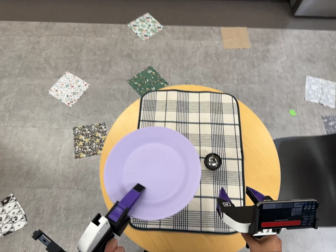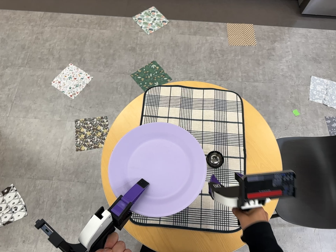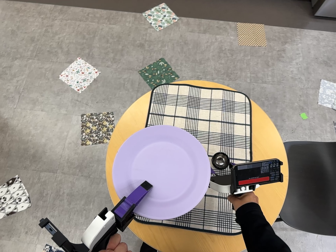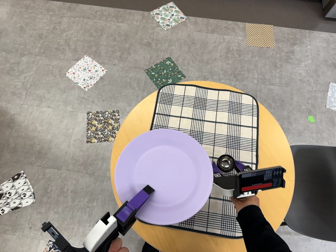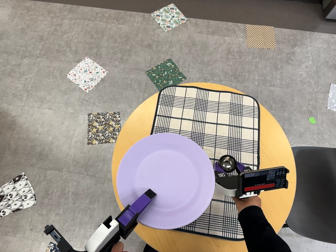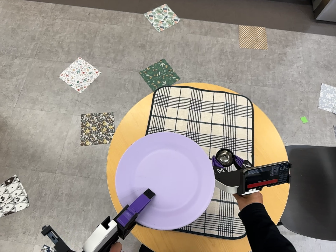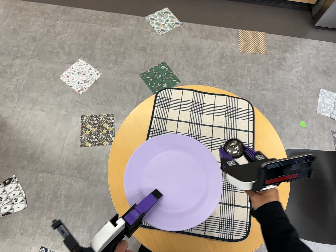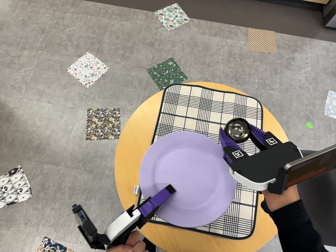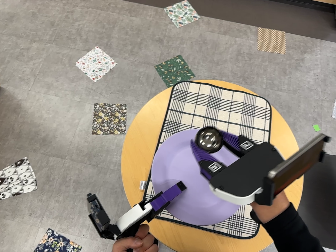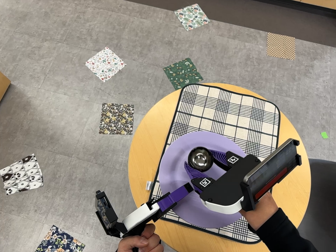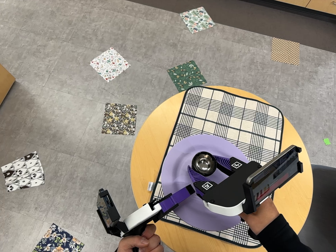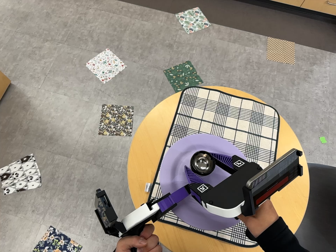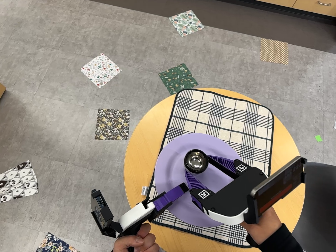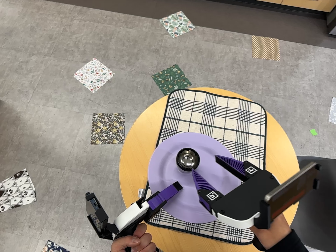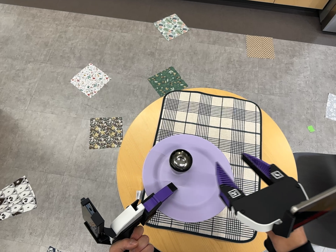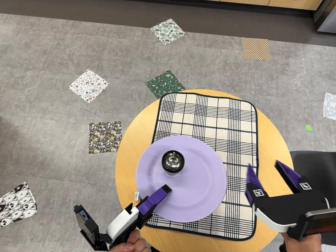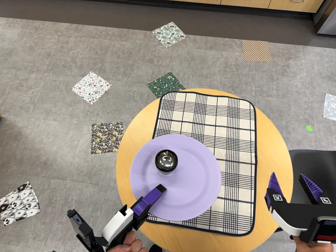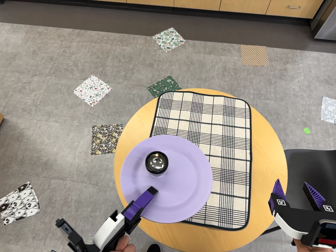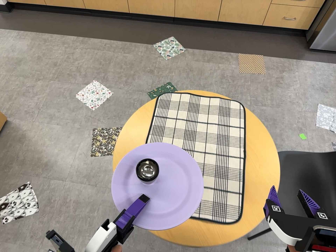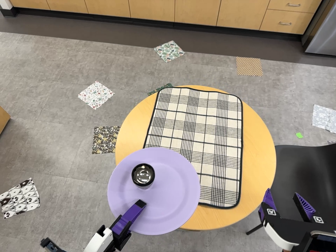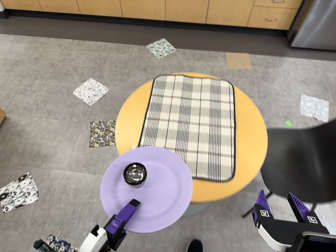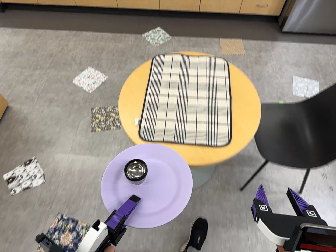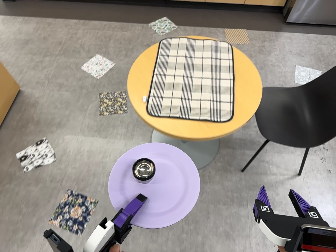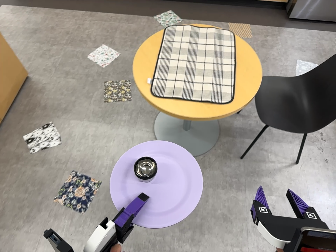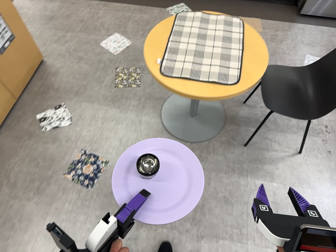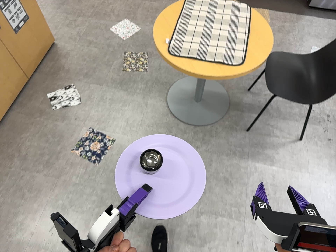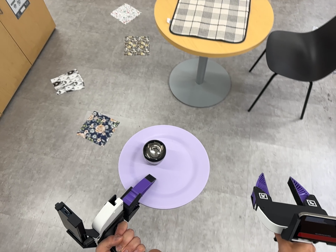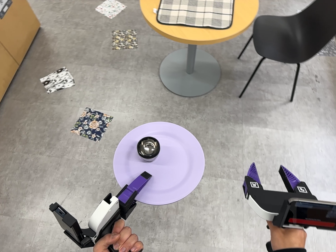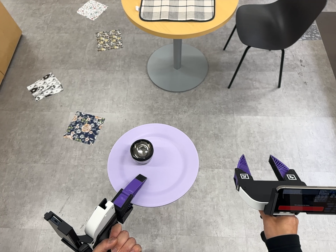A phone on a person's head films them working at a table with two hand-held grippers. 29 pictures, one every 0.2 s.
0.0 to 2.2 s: The camera travels to its left, about 10 cm, so close, fixed things drift to the right. It rolls about its line of sight by about 15 degrees, and the scene rotates clockwise.
2.2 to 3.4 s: The camera travels to its right, toward the bottom of its view and backward, about 16 cm, so close, fixed things drift to the left.
3.4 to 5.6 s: The camera travels toward the bottom of its view and backward, about 110 cm, so close, fixed things drift upward.
The film runs backward here.
